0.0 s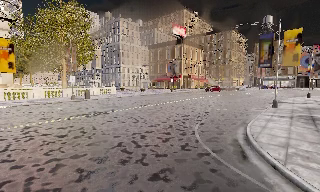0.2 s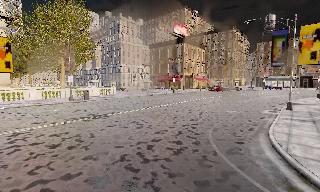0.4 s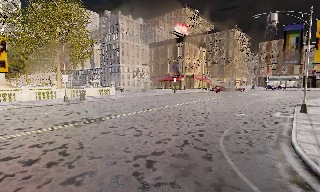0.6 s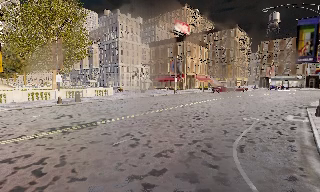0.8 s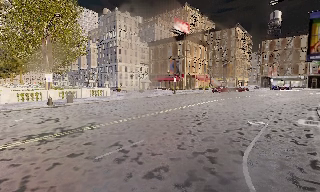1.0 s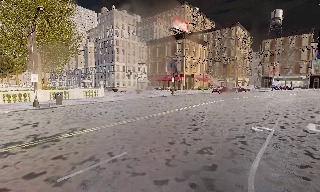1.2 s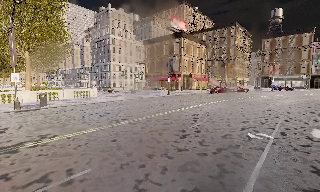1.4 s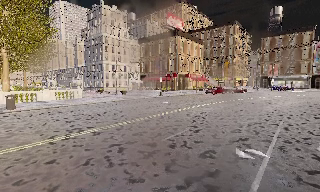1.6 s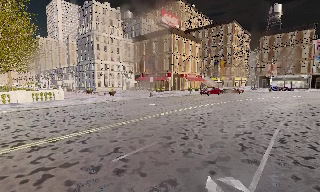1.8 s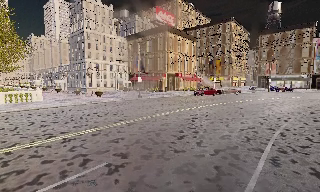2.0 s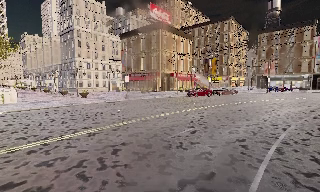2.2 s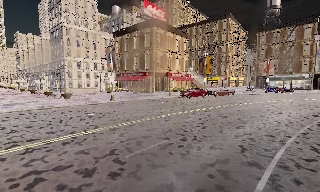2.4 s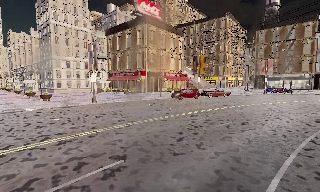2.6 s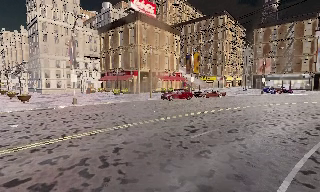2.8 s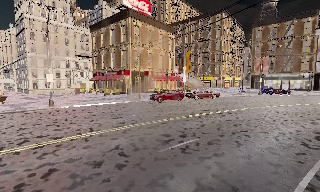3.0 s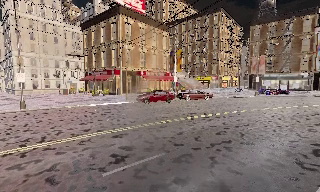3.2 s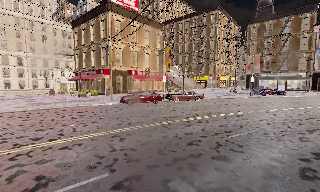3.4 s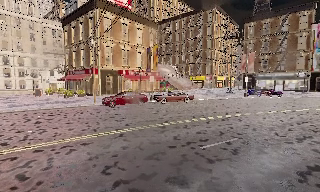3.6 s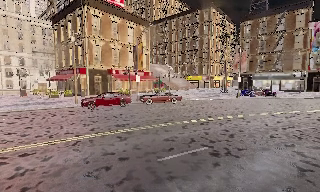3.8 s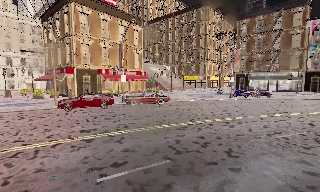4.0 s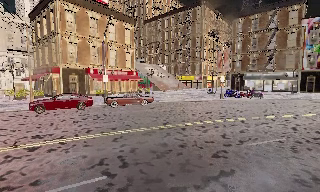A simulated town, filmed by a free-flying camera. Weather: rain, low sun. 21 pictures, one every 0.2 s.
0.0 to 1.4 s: The camera travels forward, about 9 m, so what stands in front looms larger.
1.4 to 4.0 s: The camera travels to its right and forward, about 25 m, so close, fixed things drift to the left.
The film runs forward here.
